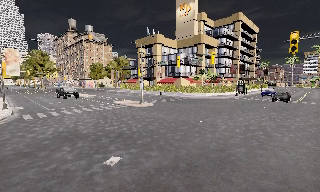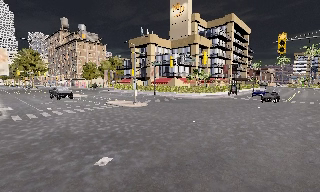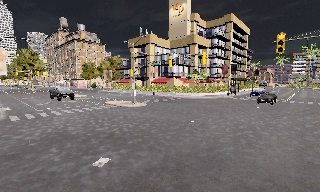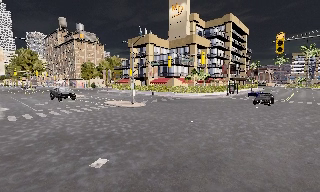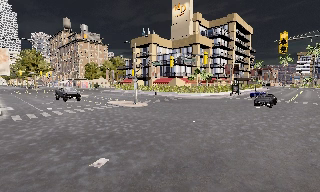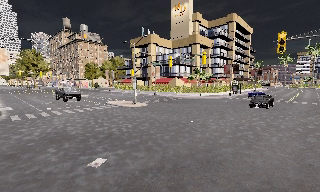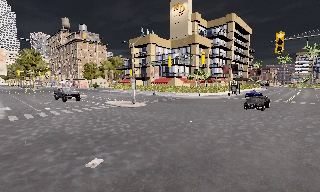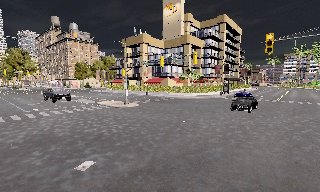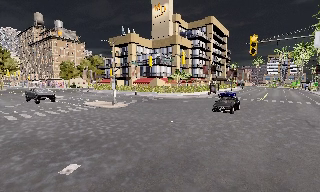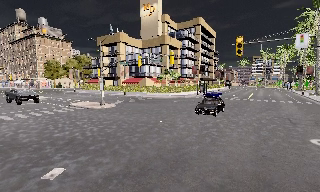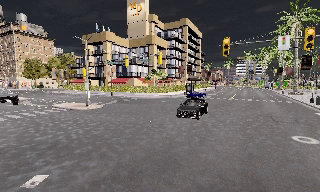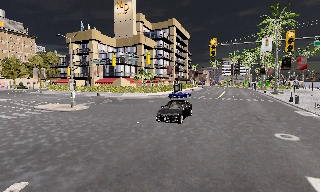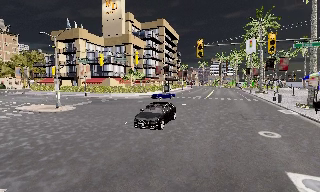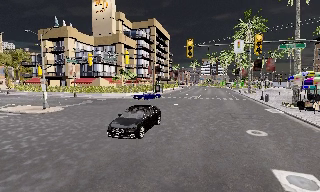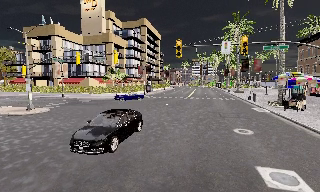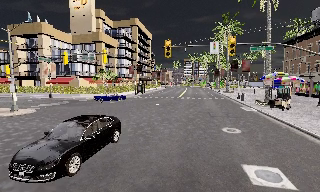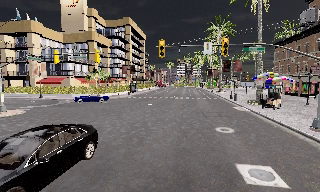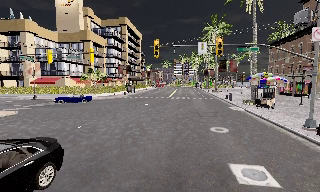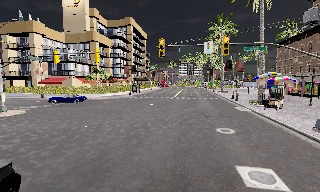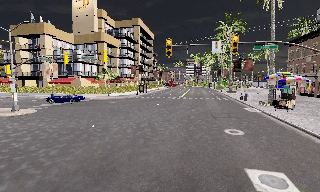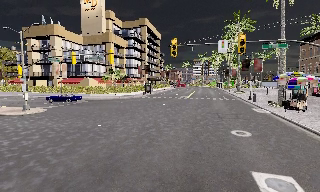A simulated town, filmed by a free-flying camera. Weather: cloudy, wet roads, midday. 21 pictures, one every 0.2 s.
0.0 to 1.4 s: The camera shifts only a little, or ends up much as it began.
1.4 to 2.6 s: The camera pans to its right, which is clockwise from overhead, by about 25 degrees.
2.6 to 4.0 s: The camera travels to its right, about 0.5 m, so close, fixed things drift to the left.
The film runs forward here.
